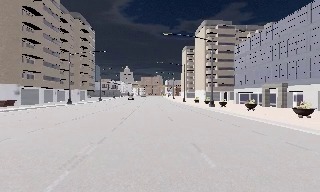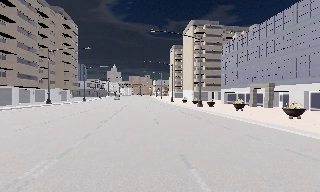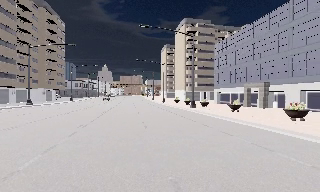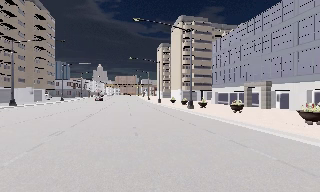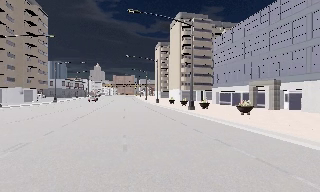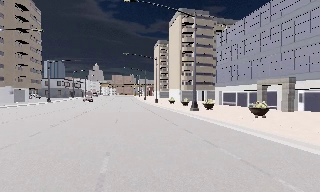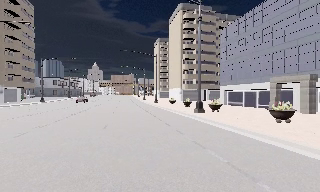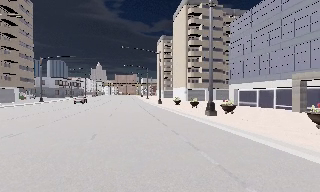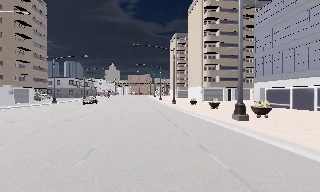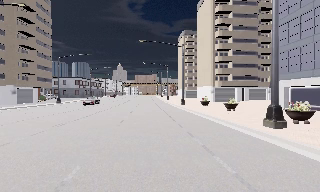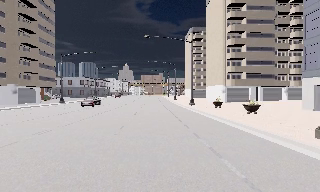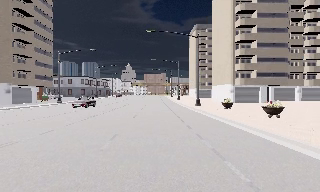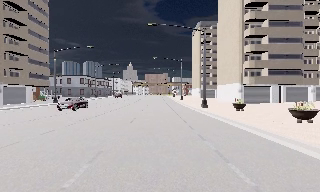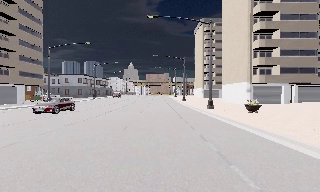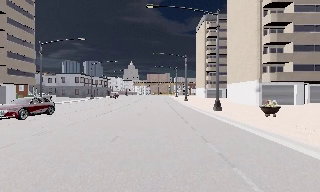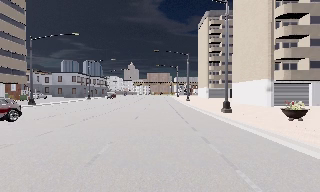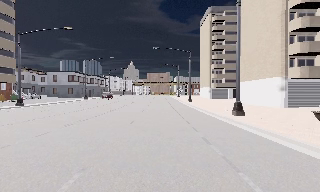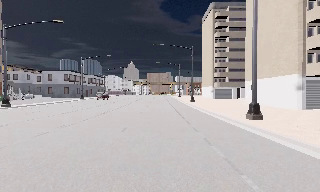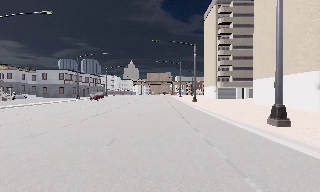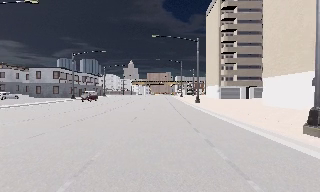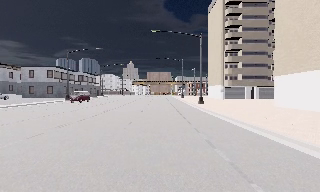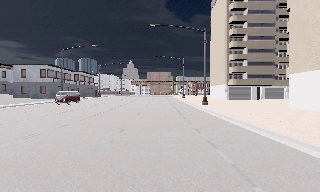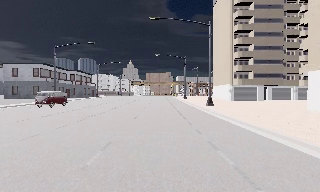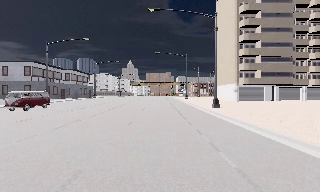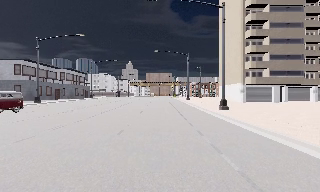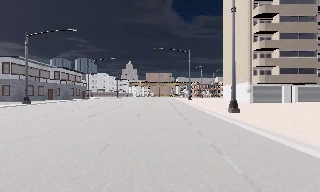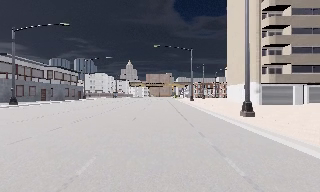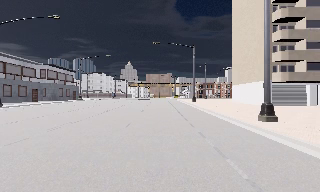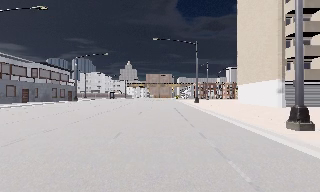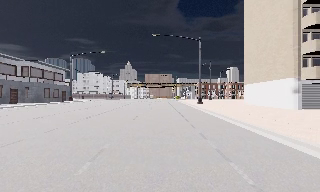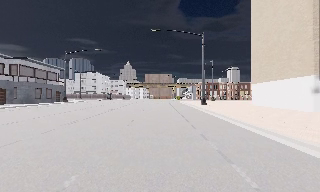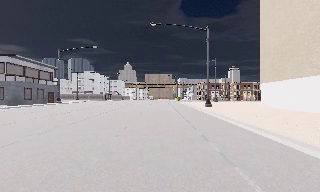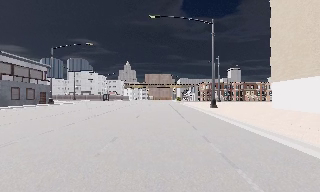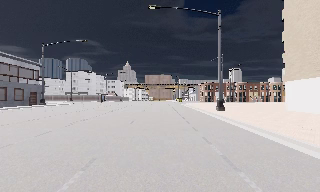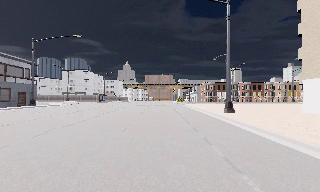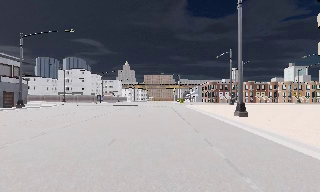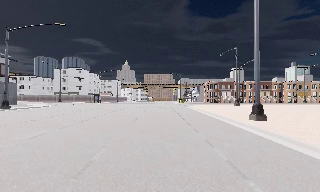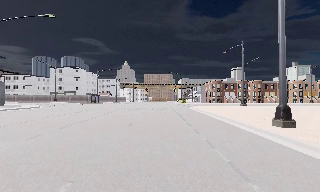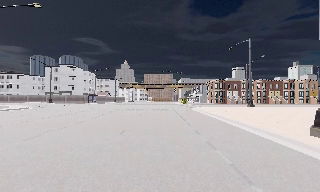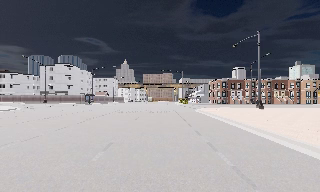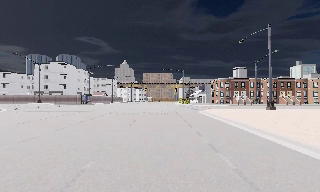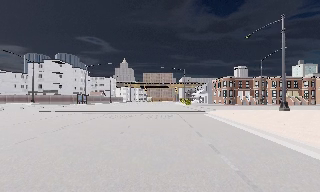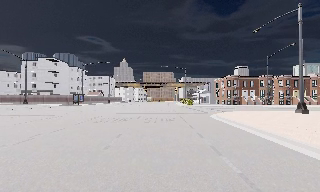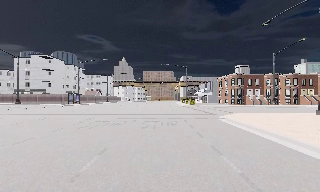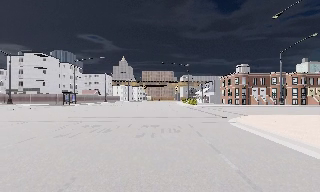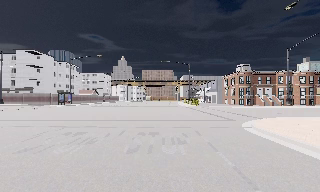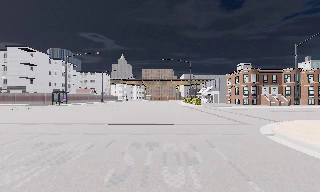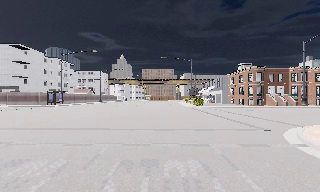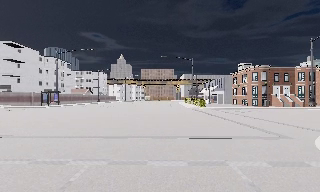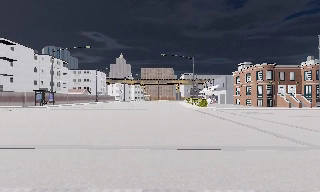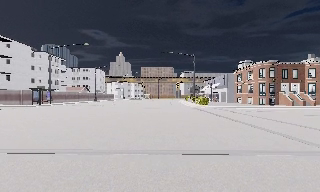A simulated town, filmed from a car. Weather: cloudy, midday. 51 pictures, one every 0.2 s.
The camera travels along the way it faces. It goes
forward.
0.0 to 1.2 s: The camera travels forward, about 10 m, so what stands in front looms larger. It gains speed.
1.2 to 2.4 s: The camera swings to its left by about 10 degrees, and the scene slides to the right. It travels forward, about 13 m, so what stands in front looms larger.
2.4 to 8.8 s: The camera travels forward, about 65 m, so what stands in front looms larger.
8.8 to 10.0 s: The camera travels forward, about 9 m, so what stands in front looms larger. It loses speed.
The film runs forward here.
